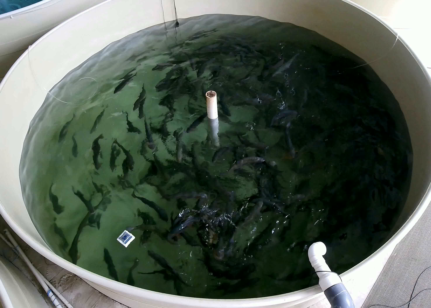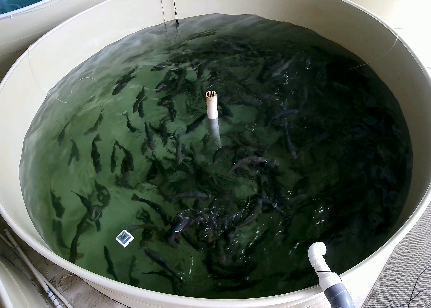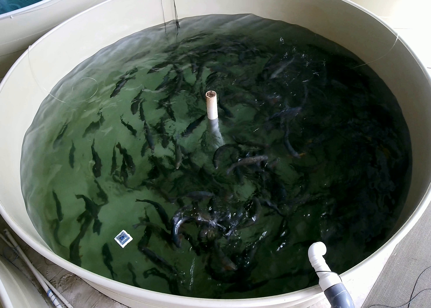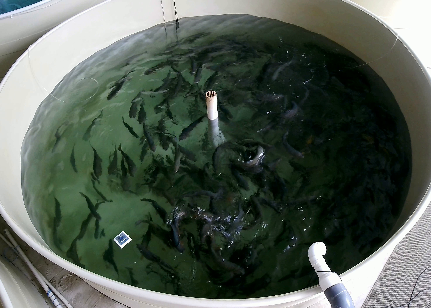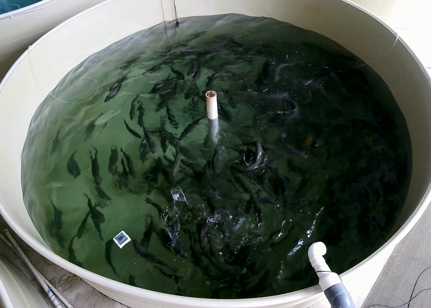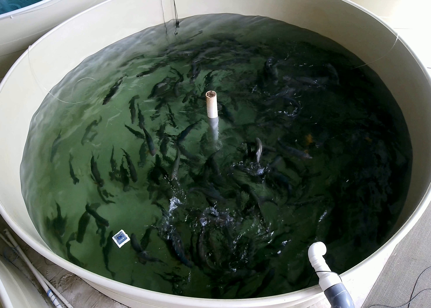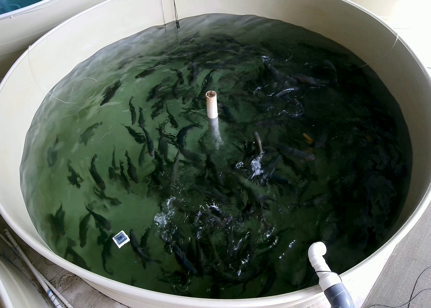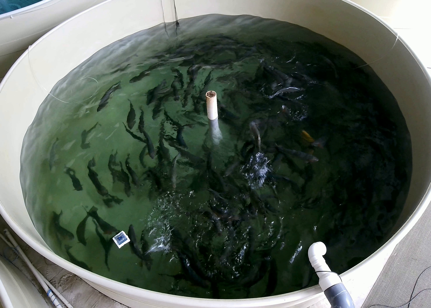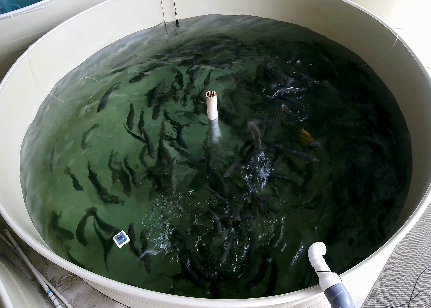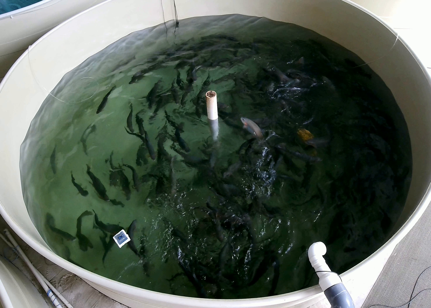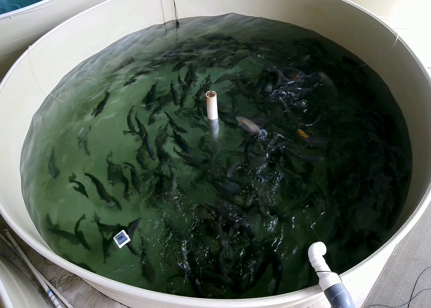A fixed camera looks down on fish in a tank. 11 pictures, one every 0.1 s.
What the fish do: Weak feeding.
